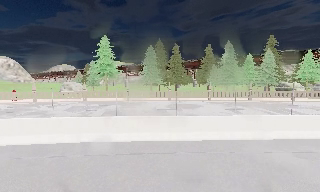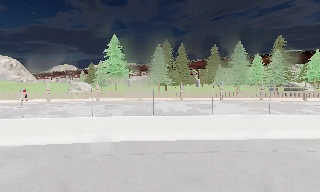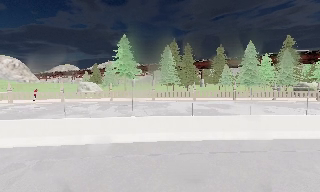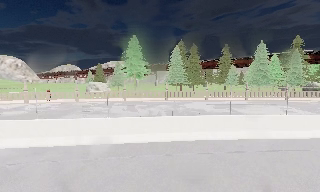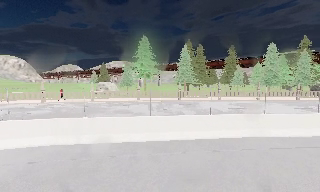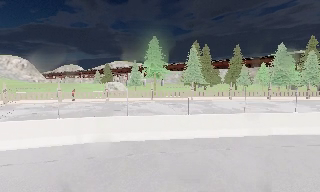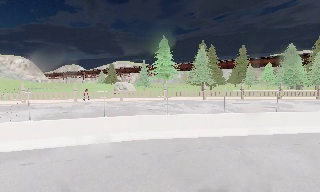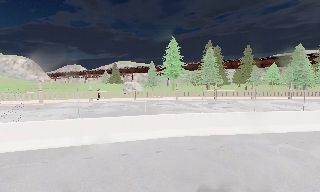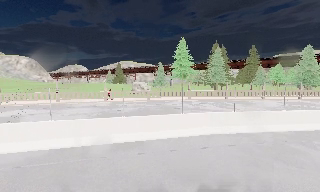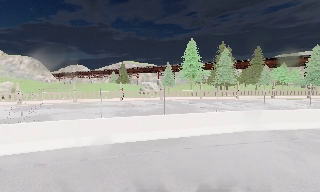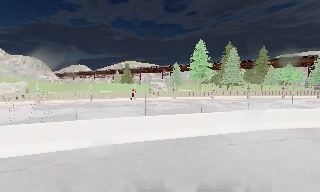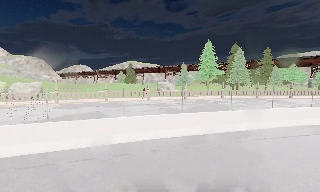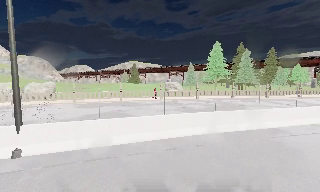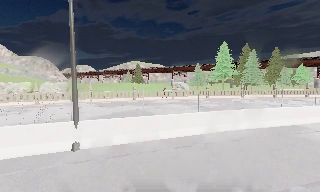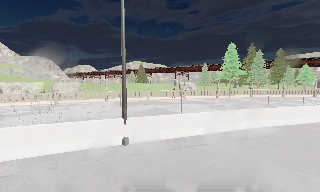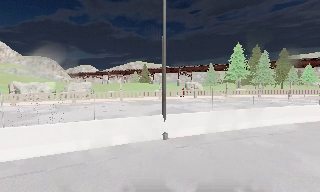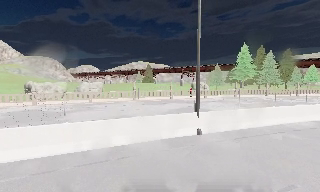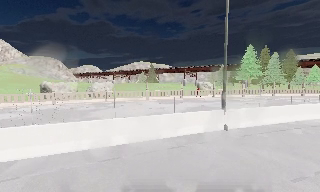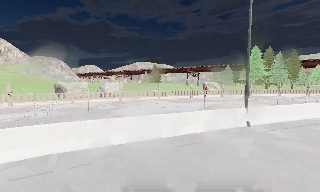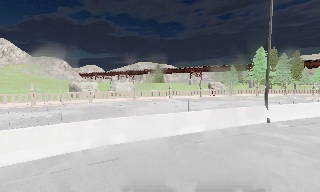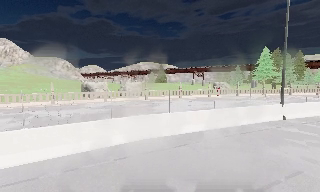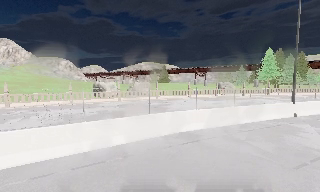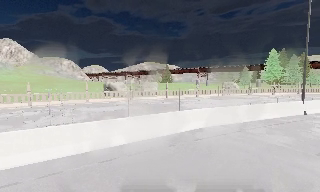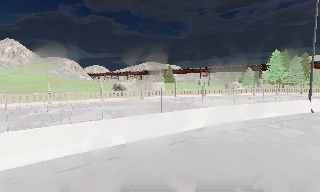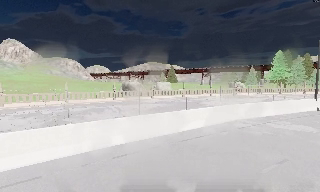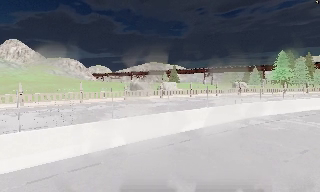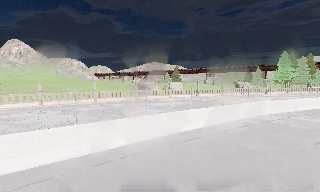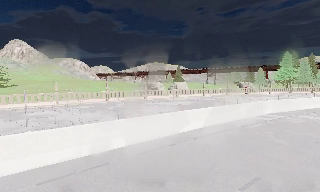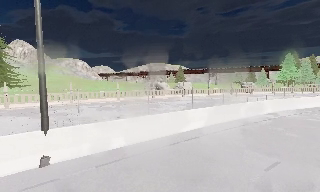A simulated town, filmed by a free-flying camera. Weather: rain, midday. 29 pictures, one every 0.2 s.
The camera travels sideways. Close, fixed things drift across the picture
to the right.
0.0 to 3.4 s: The camera travels to its left, about 35 m, so close, fixed things drift to the right.
3.4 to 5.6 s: The camera travels to its left and backward, about 20 m, so close, fixed things drift to the right.
The film runs backward here.
